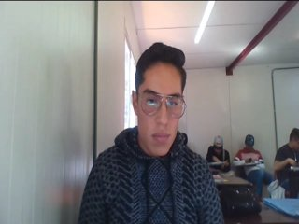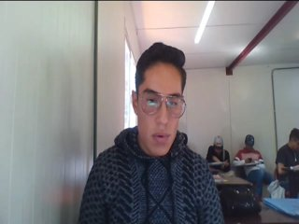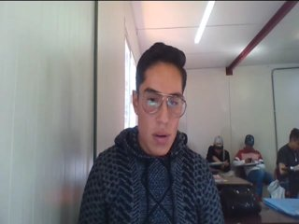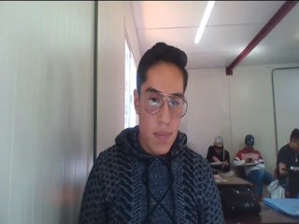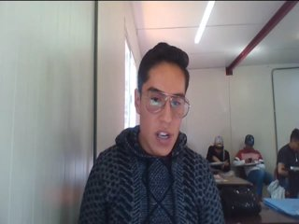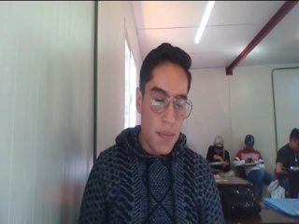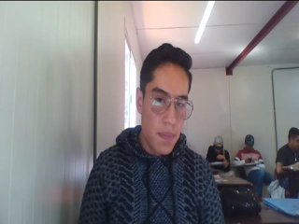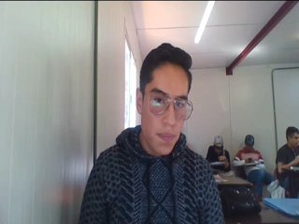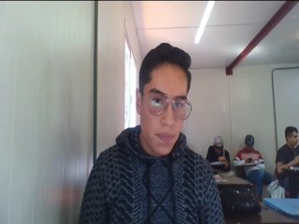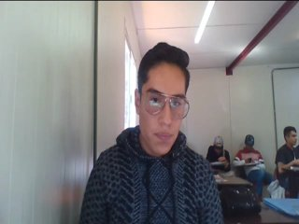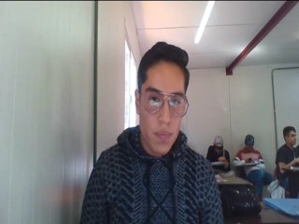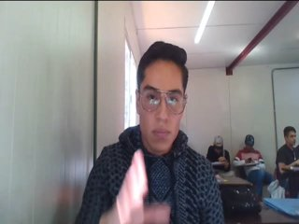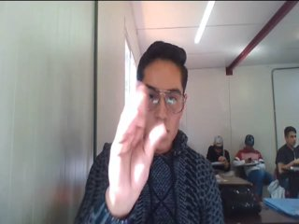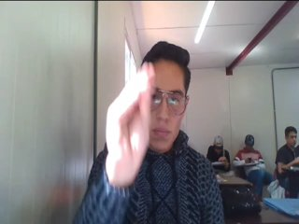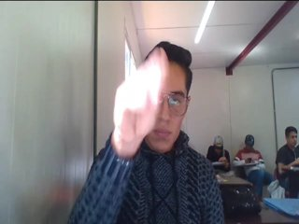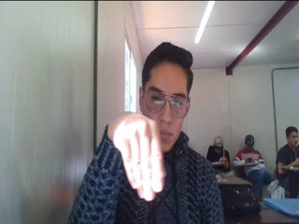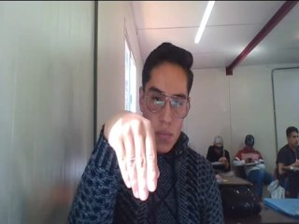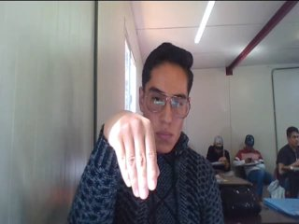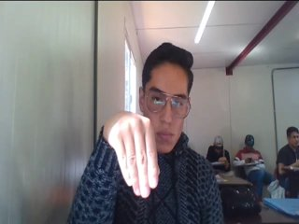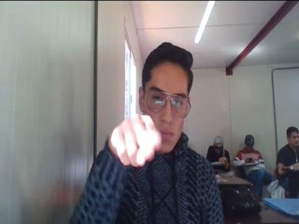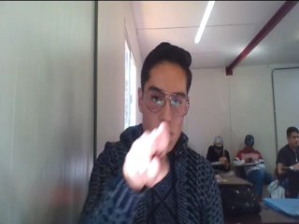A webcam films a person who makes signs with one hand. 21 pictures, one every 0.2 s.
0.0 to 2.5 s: Non-gesture.
2.6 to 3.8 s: On the screen the hand sweeps downward. The name of the sign: Throw down.
